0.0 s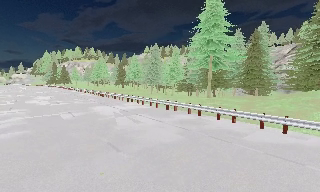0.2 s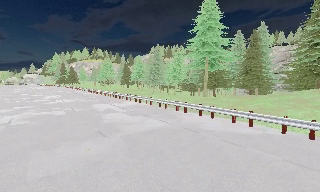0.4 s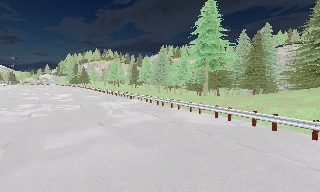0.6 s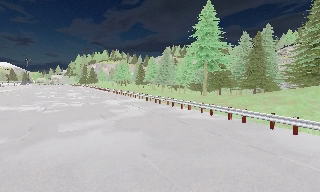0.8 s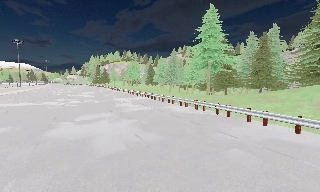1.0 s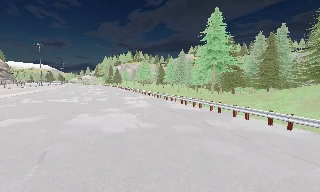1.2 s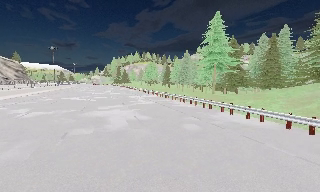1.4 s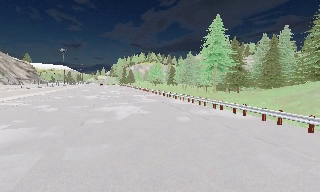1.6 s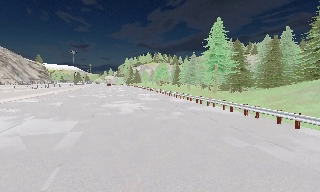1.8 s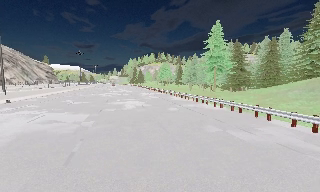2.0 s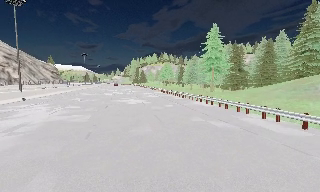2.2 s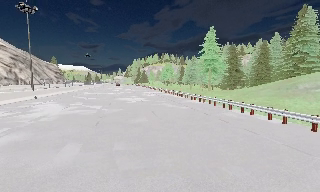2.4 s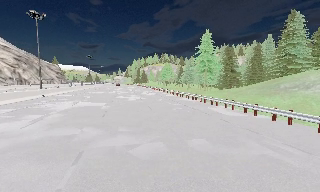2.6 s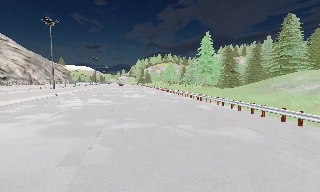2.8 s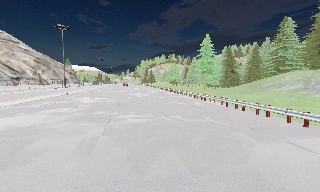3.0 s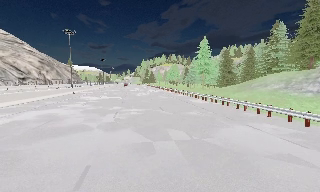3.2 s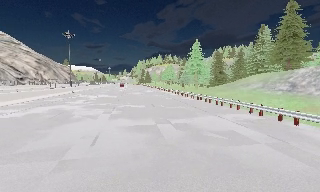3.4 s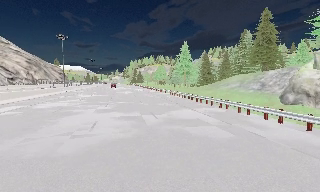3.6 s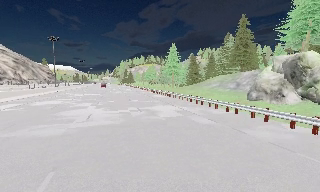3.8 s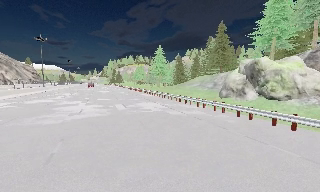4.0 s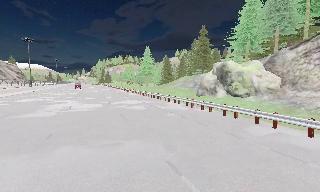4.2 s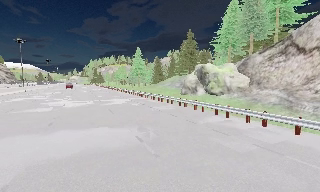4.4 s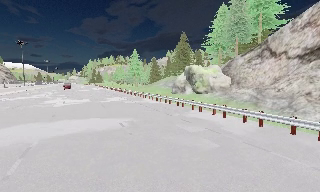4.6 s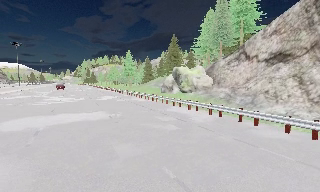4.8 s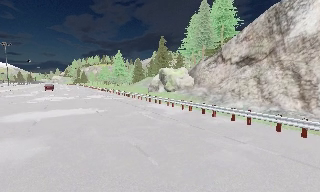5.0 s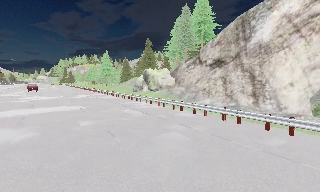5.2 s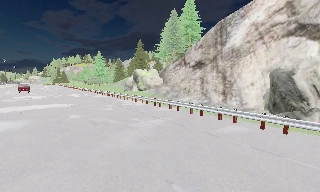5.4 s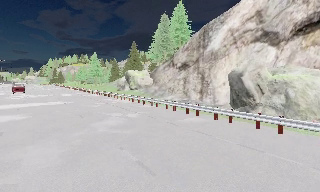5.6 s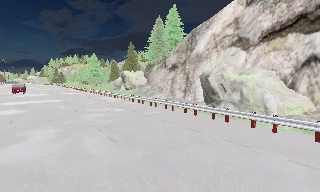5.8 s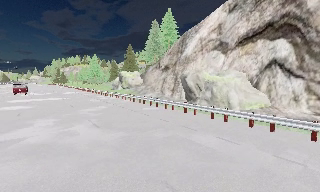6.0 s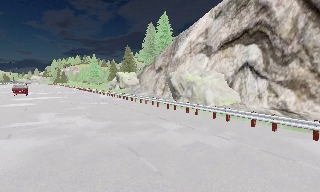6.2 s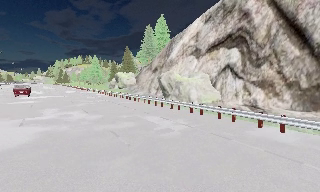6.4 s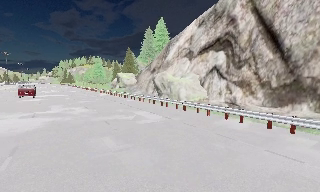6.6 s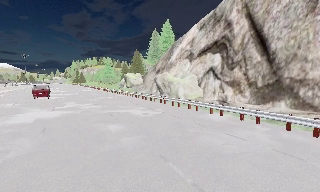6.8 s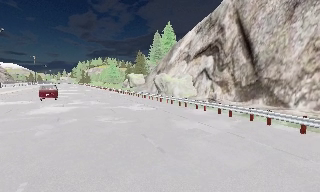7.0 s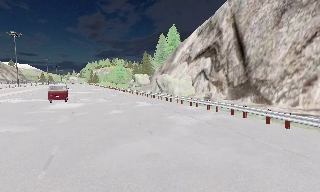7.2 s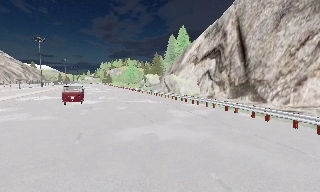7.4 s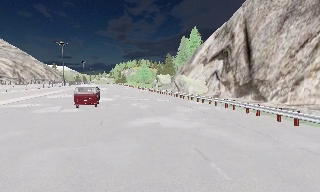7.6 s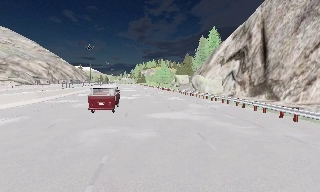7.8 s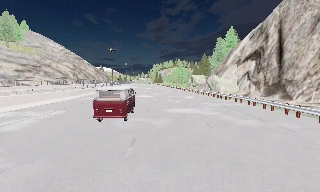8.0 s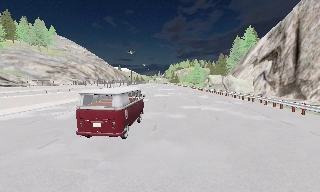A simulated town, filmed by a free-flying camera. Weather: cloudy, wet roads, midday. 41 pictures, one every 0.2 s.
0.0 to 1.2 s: The camera pans to its left, which is counterclockwise from overhead, by about 20 degrees. It travels backward and to its right, about 11 m, so what stands in front gets smaller.
1.2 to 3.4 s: The camera travels backward, about 25 m, so what stands in front gets smaller.
3.4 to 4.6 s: The camera swings to its right by about 15 degrees, and the scene slides to the left. It travels backward and to its right, about 14 m, so what stands in front gets smaller.
4.6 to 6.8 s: The camera travels backward and to its right, about 25 m, so what stands in front gets smaller.
6.8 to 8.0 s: The camera swings to its left by about 30 degrees, and the scene slides to the right. It travels backward, about 11 m.
The film runs backward here.
